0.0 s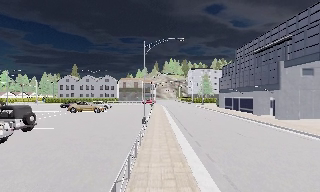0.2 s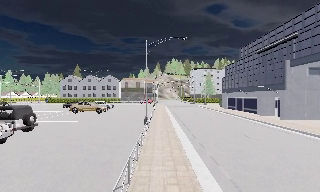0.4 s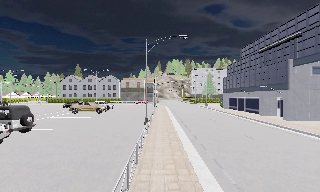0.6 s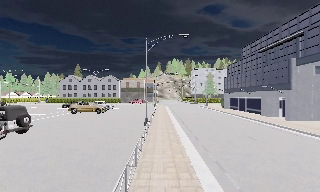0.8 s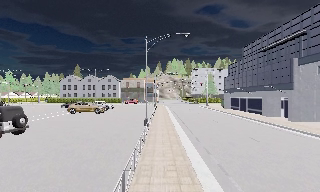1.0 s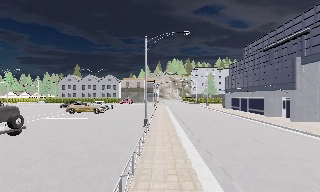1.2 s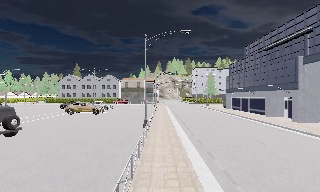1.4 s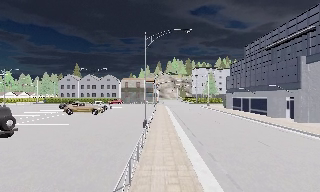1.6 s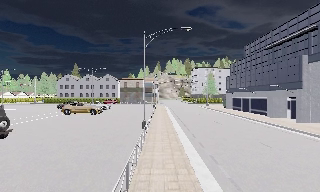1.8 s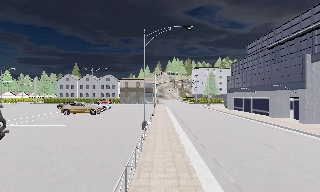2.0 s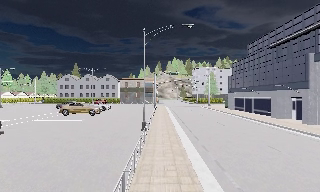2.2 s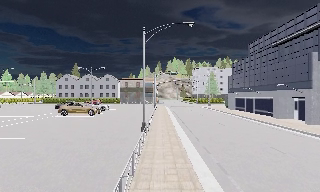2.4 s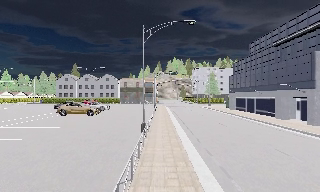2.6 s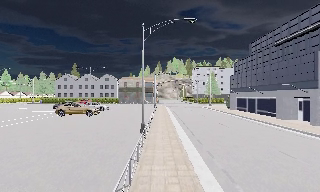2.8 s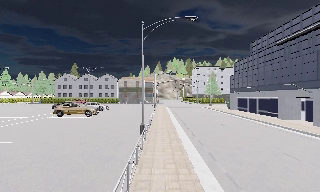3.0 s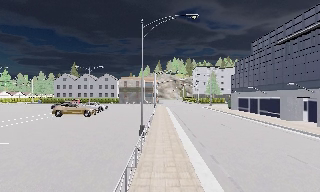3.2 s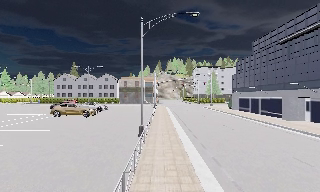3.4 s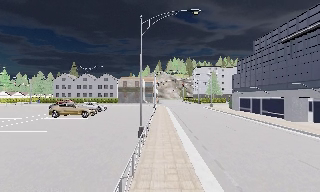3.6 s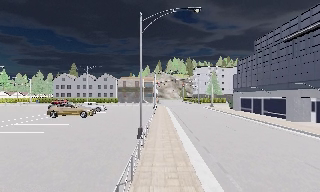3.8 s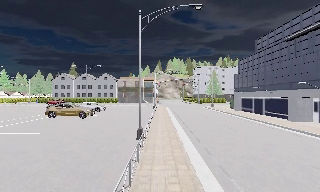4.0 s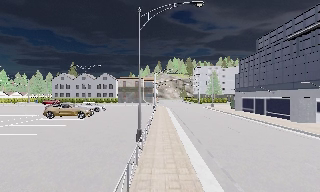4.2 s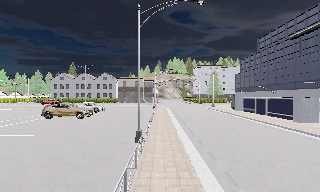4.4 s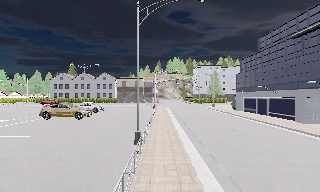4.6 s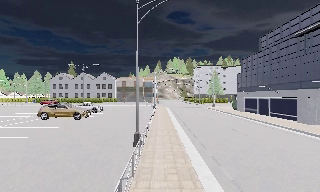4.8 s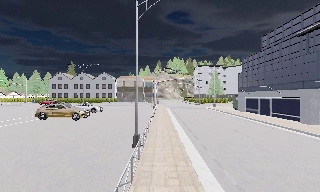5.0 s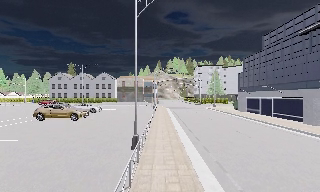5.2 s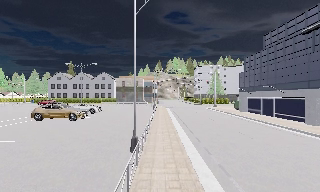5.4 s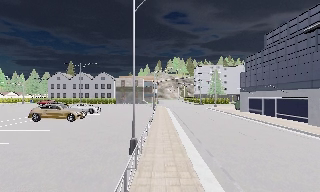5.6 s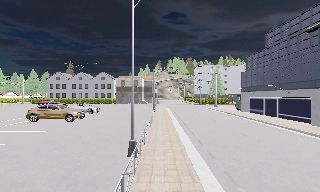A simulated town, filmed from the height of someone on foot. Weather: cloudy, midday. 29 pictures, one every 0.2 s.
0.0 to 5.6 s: The camera travels forward, about 8 m, so what stands in front looms larger.
The film runs forward here.
